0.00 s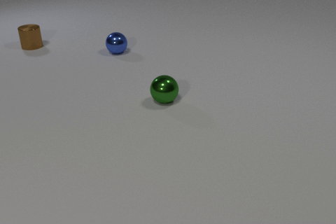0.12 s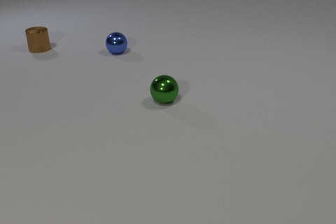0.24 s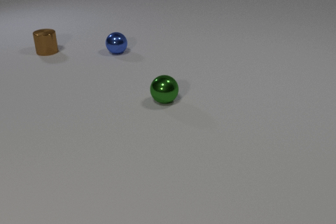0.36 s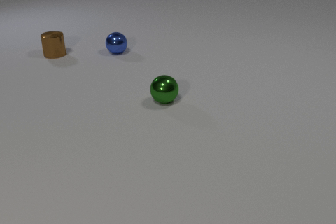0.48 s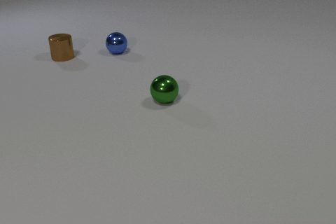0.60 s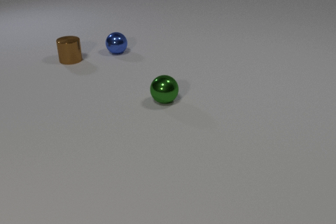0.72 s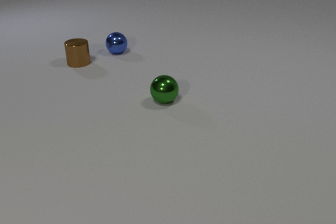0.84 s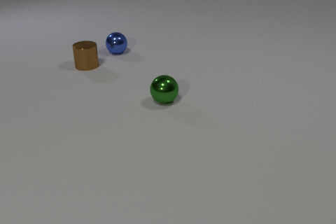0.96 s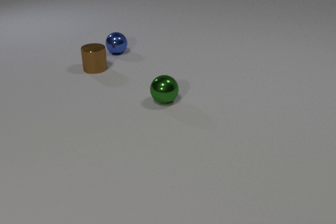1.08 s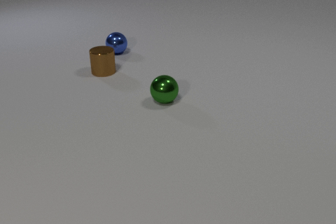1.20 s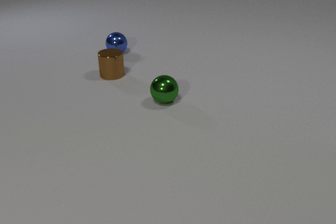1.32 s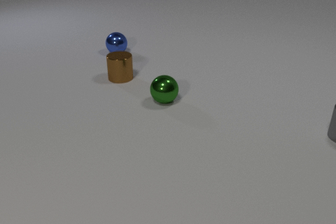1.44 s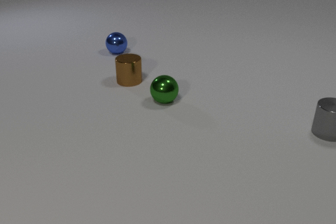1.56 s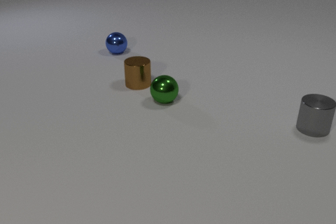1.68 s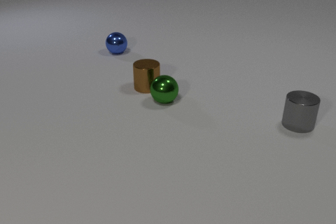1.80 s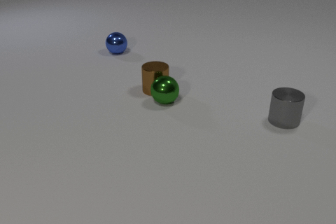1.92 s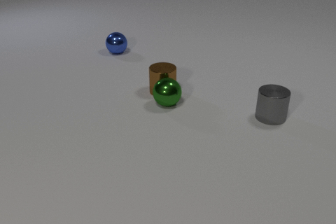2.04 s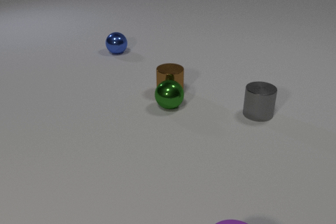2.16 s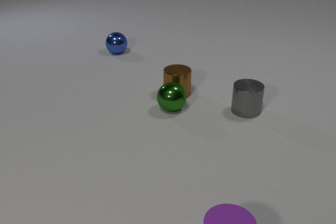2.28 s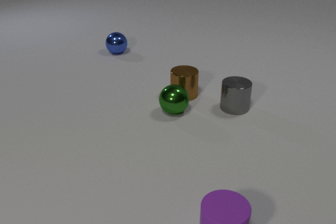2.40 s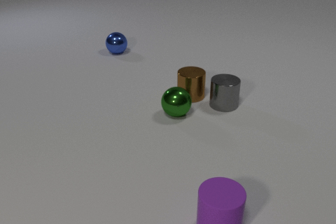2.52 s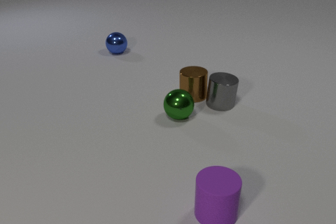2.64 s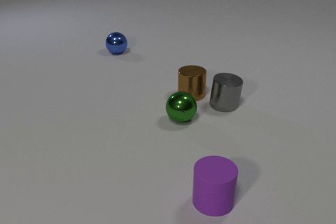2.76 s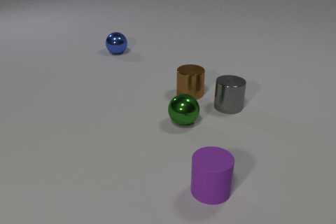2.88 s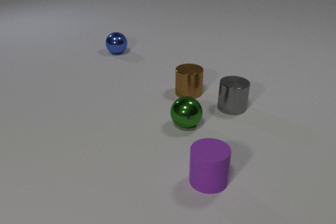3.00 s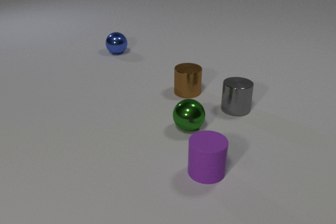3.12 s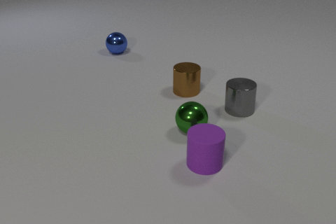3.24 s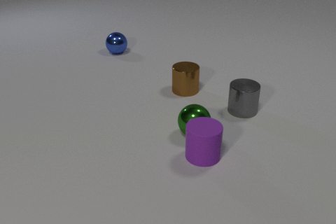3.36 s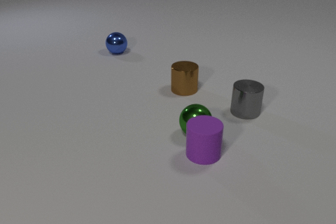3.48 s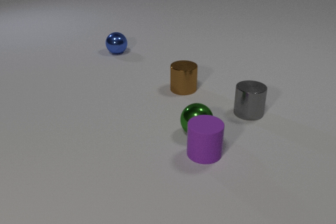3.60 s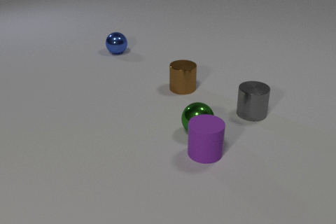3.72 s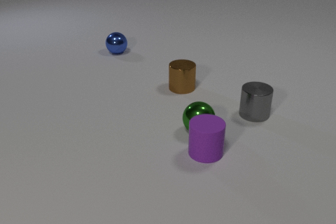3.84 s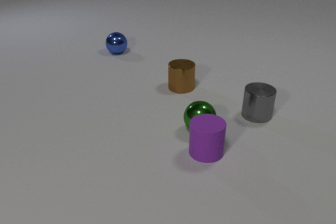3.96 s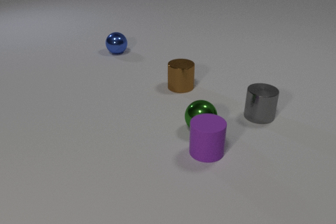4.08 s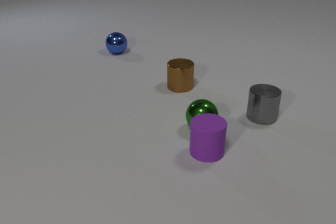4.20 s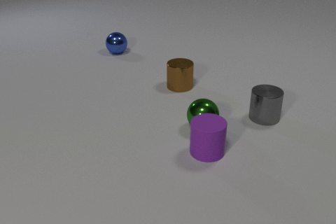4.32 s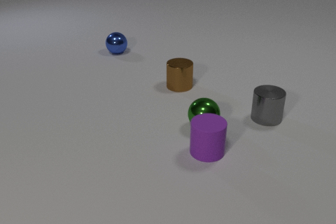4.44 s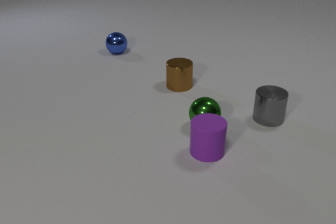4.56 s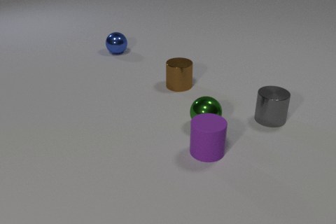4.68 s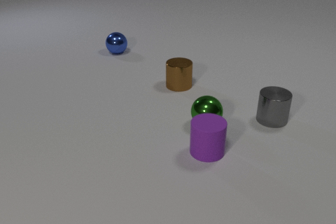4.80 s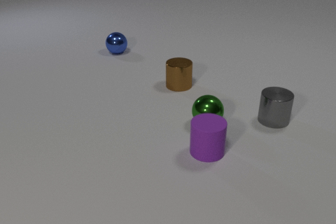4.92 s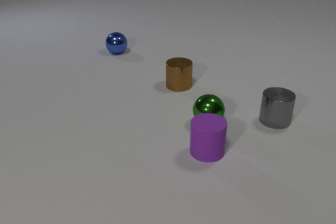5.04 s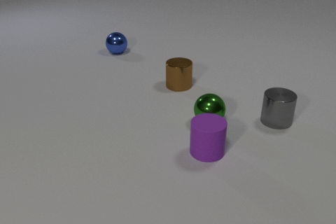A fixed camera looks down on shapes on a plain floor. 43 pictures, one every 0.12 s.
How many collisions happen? 3.
How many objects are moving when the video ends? 2.
What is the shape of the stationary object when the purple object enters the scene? sphere.
0.00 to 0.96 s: The brown metal cylinder slides toward the camera and to the right.
0.96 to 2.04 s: The brown metal cylinder slides to the right and toward the camera. The green metal sphere rolls toward the camera. The gray metal cylinder comes in at the right edge, slides to the left. The brown metal cylinder and the green metal sphere collide.
2.04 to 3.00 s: The brown metal cylinder slides to the right. The green metal sphere rolls toward the camera and to the right. The purple rubber cylinder slides away from the camera. The gray metal cylinder slides to the left. The brown metal cylinder and the gray metal cylinder collide.
3.00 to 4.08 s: The brown metal cylinder slides away from the camera and to the left. The green metal sphere rolls to the right. The purple rubber cylinder slides away from the camera. The gray metal cylinder slides to the right and toward the camera. The green metal sphere and the purple rubber cylinder collide.
4.08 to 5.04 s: The green metal sphere rolls away from the camera and to the right. The gray metal cylinder slides to the right.
